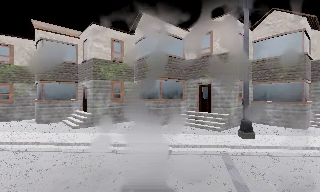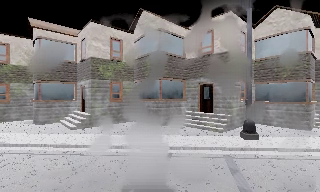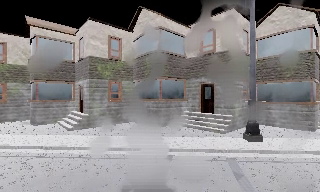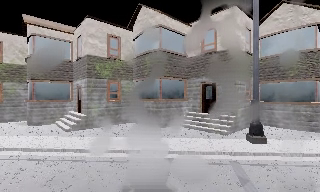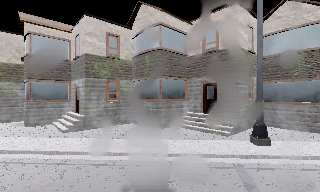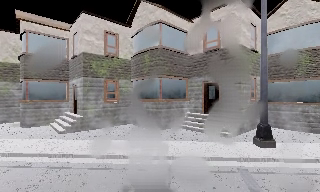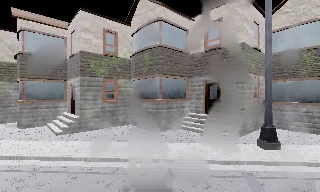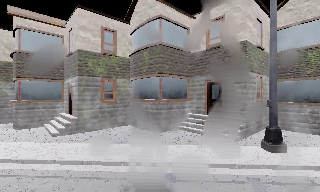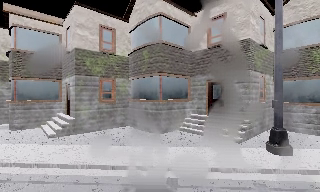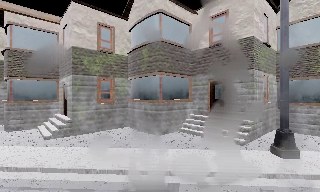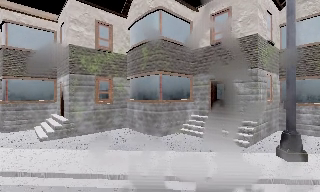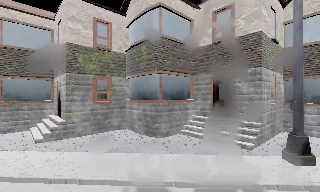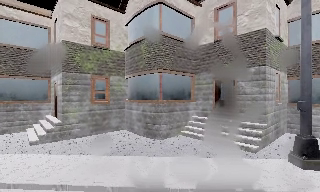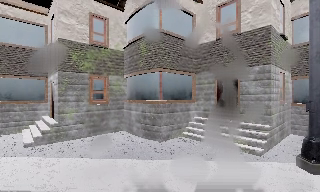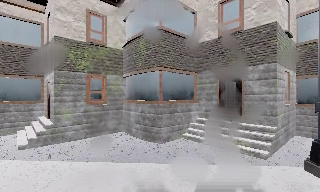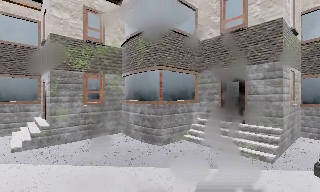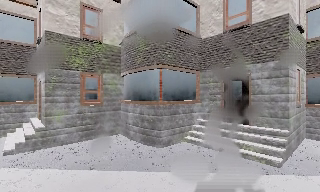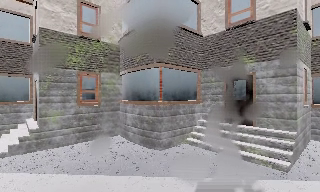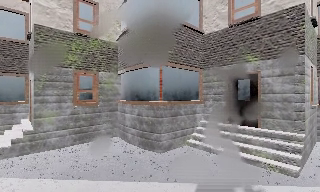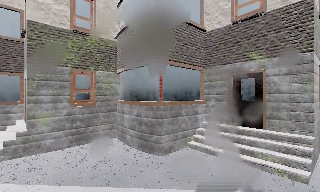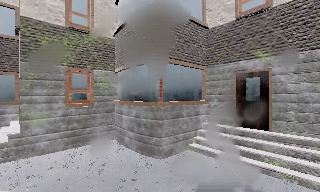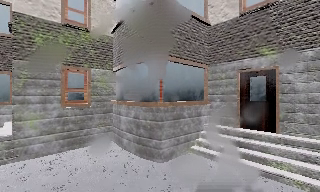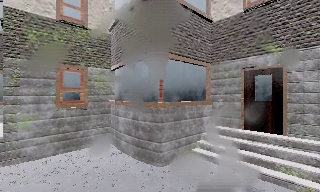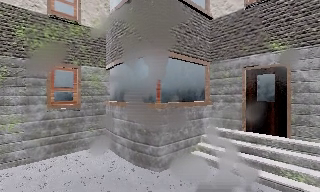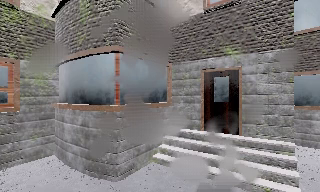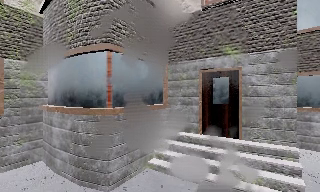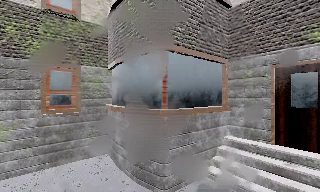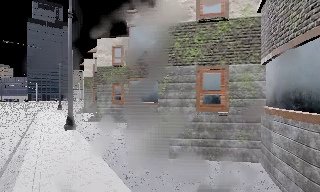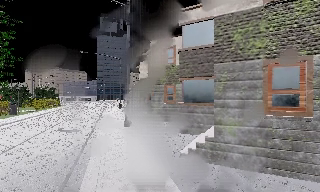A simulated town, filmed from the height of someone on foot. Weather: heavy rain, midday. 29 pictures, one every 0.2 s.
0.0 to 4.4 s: The camera travels forward, about 7 m, so what stands in front looms larger.
4.4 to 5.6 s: The camera pans to its left, which is counterclockwise from overhead, by about 70 degrees. It travels forward, about 2 m.
The film runs forward here.
